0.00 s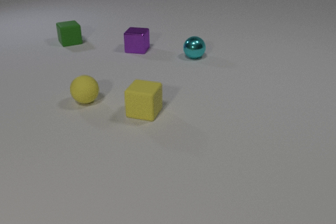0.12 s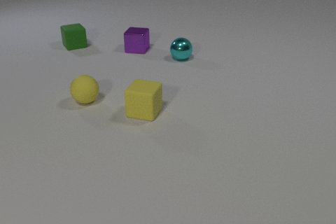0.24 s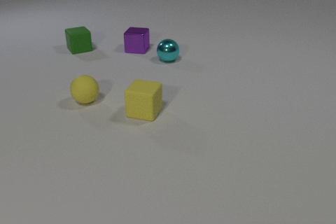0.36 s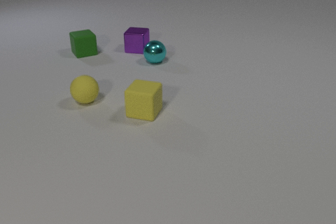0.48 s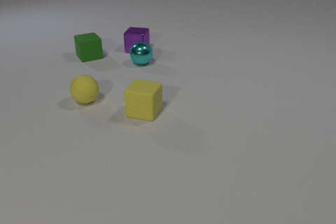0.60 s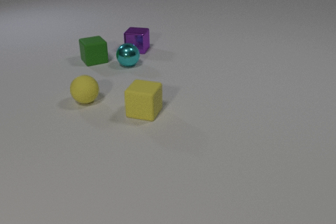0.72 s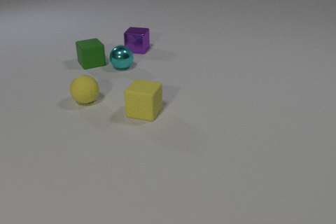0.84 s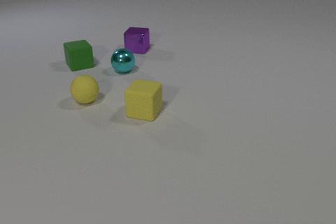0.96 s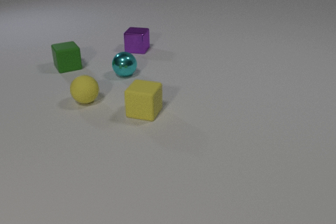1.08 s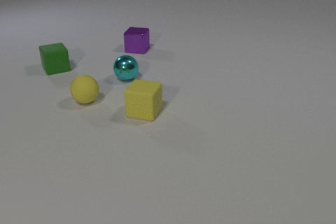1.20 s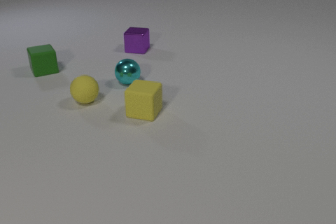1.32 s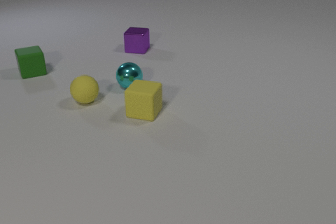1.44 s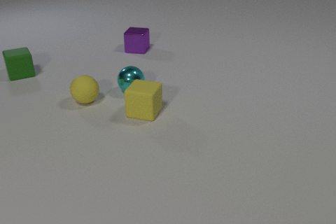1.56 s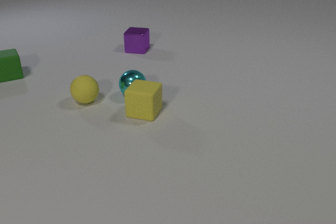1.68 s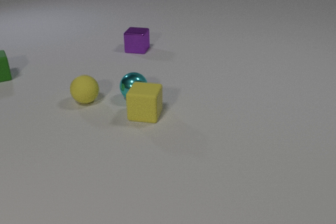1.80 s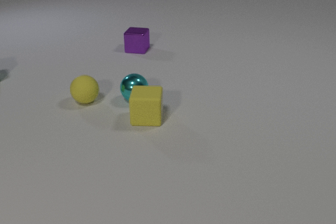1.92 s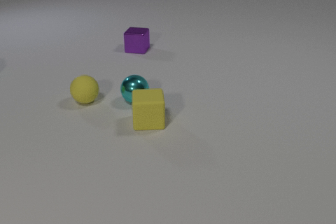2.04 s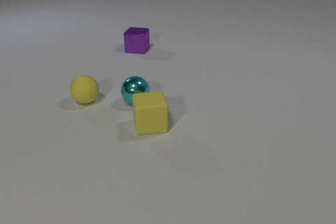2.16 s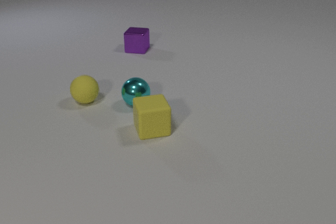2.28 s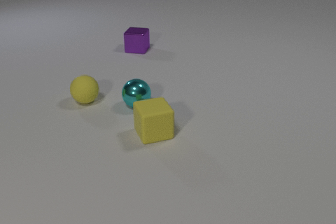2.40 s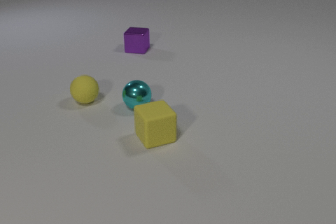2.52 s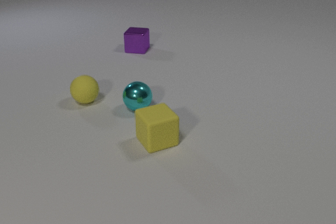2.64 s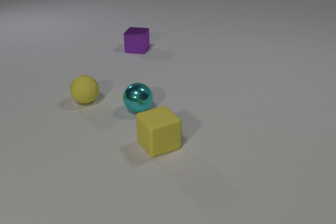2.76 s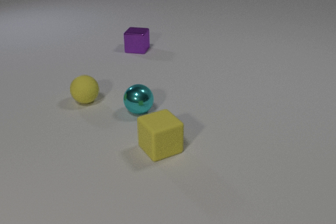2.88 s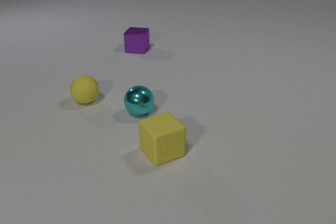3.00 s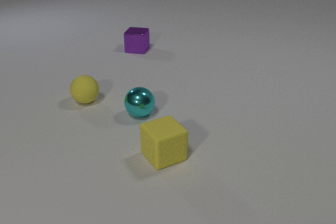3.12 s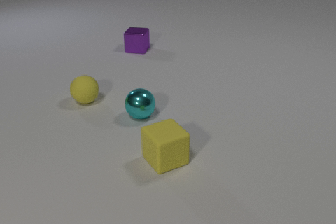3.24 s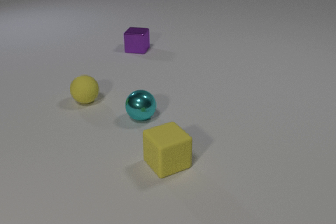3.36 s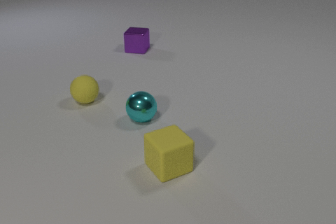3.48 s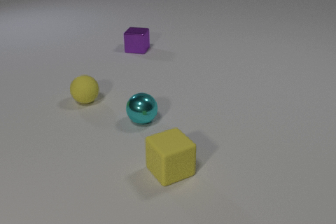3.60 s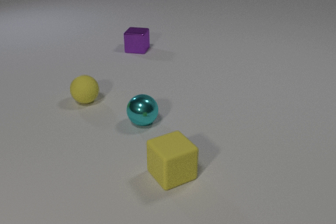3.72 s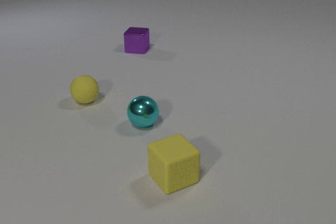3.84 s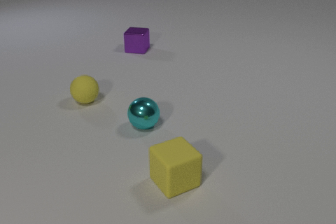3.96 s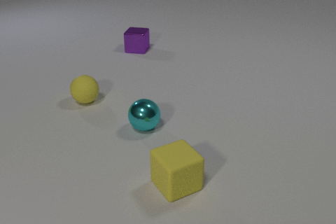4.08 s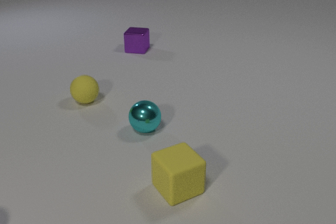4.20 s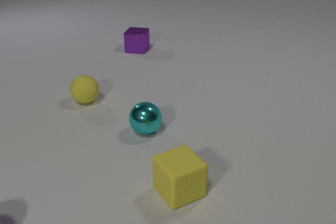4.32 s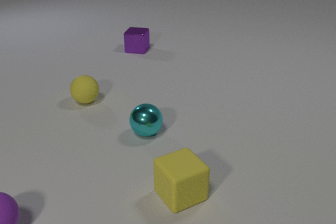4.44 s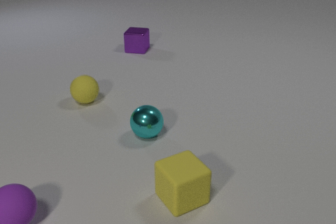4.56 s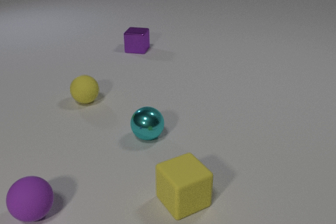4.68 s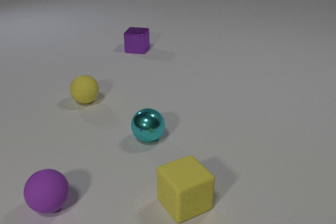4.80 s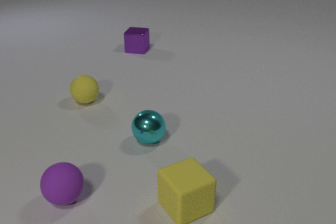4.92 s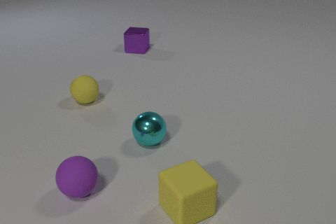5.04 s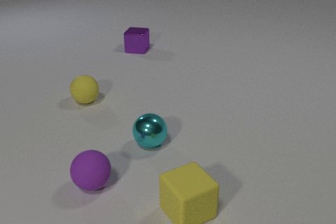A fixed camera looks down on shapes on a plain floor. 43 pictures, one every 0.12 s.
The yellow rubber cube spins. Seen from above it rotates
counterclockwise.
The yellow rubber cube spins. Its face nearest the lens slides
to the right.
0.00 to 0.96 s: The green rubber cube slides toward the camera. The cyan metal sphere rolls to the left and toward the camera. The green rubber cube and the cyan metal sphere collide.
0.96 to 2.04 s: The green rubber cube slides to the left, leaves at the left edge. The cyan metal sphere rolls toward the camera. The yellow rubber cube slides toward the camera, spins counterclockwise seen from above by about 30 degrees, its near face sliding to the right. The cyan metal sphere and the yellow rubber cube collide.
2.04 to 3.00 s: The cyan metal sphere rolls toward the camera. The yellow rubber cube slides toward the camera.
3.00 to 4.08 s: The cyan metal sphere rolls toward the camera. The yellow rubber cube slides toward the camera.
4.08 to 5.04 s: The cyan metal sphere rolls toward the camera. The yellow rubber cube slides toward the camera. The purple rubber sphere comes in at the left edge, rolls to the right.
Are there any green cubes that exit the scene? yes.
How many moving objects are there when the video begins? 2.
What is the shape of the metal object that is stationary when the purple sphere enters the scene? cube.
